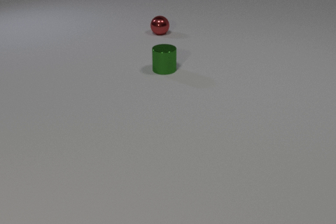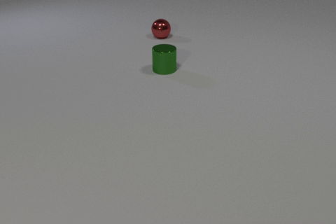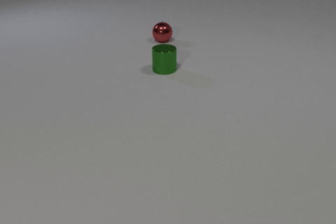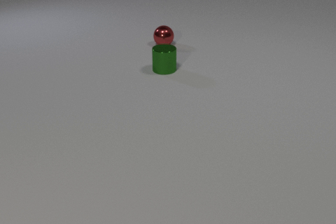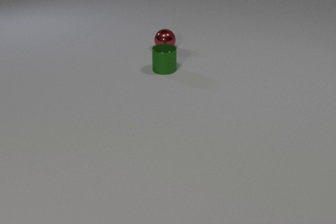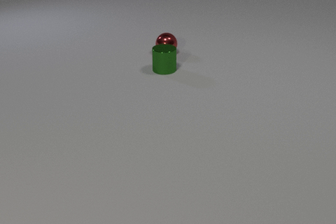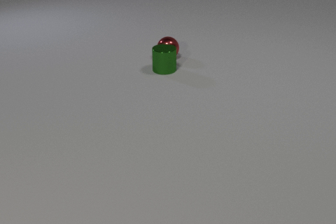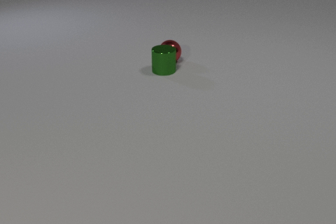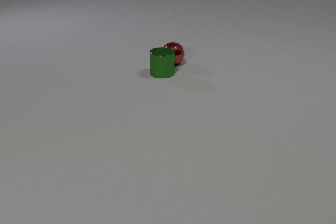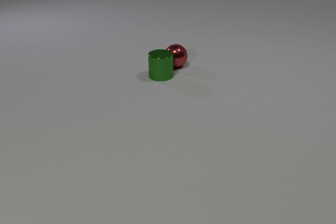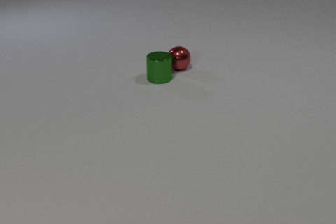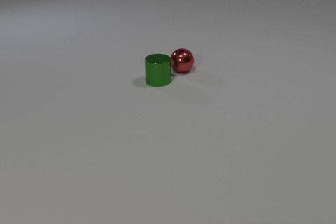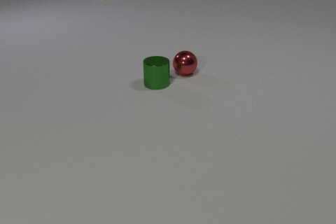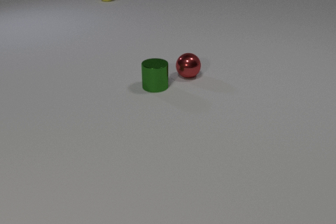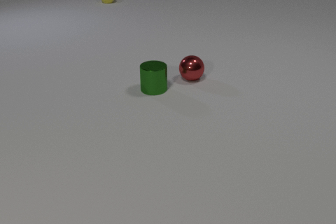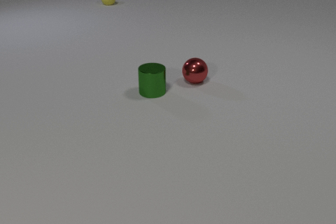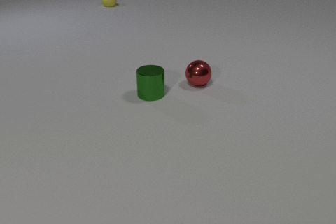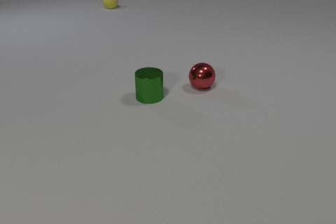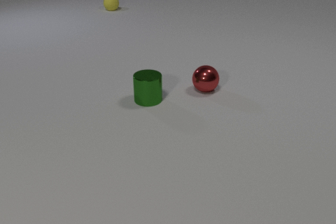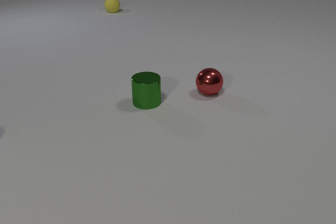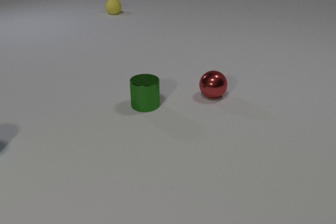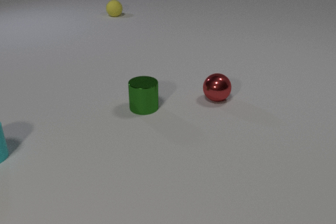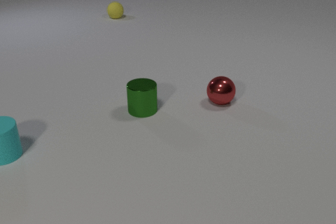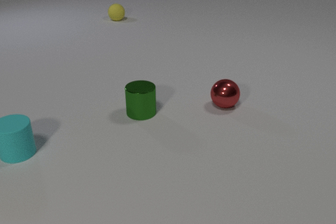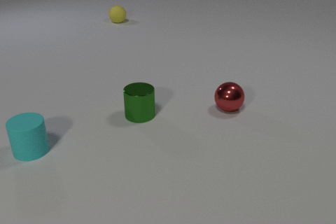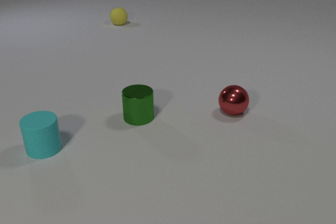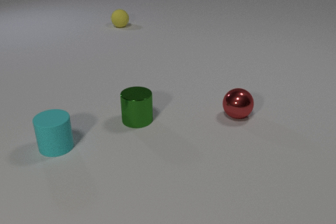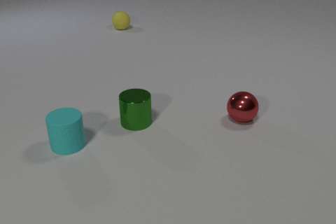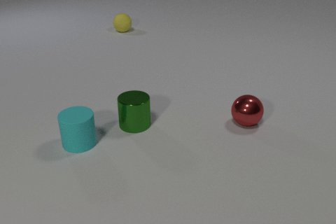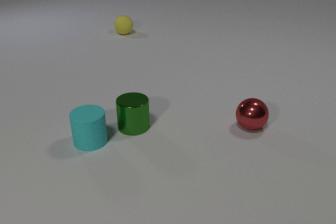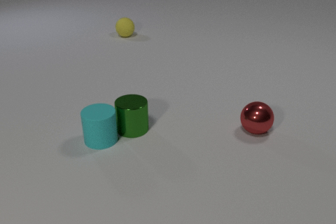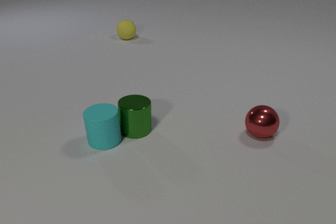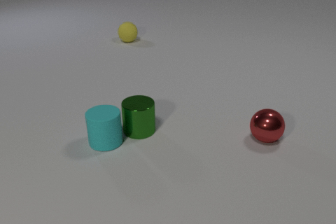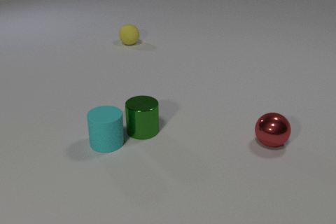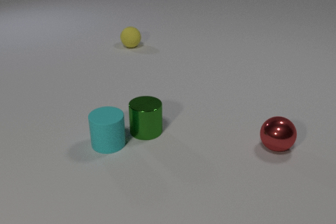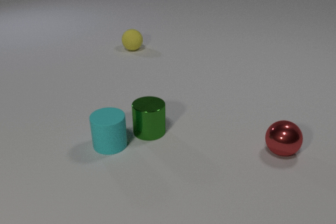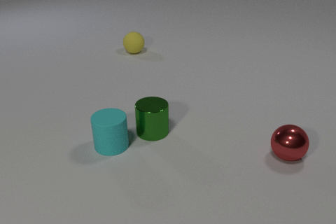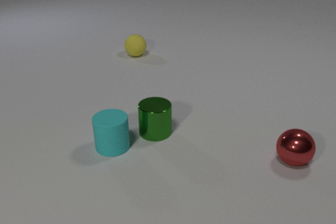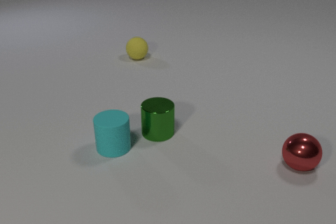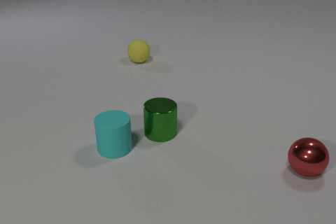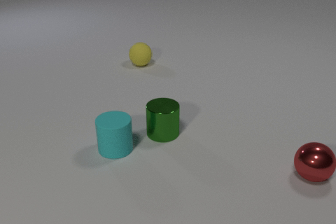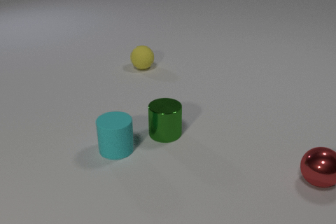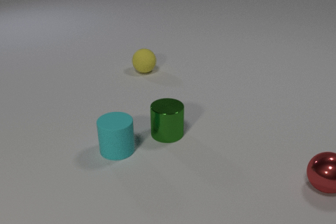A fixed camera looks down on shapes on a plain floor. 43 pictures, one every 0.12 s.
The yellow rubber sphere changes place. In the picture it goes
toward the camera.
The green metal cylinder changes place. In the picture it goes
toward the camera.
0.00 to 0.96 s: The red metal sphere rolls toward the camera. The green metal cylinder slides toward the camera. The red metal sphere and the green metal cylinder collide.
0.96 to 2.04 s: The red metal sphere rolls toward the camera and to the right. The green metal cylinder slides toward the camera. The yellow rubber sphere comes in at the top edge, rolls toward the camera.
2.04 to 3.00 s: The red metal sphere rolls toward the camera and to the right. The green metal cylinder slides toward the camera. The cyan rubber cylinder comes in at the left edge, slides to the right. The yellow rubber sphere rolls toward the camera.
3.00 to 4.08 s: The red metal sphere rolls toward the camera and to the right. The green metal cylinder slides toward the camera. The cyan rubber cylinder slides to the right. The yellow rubber sphere rolls toward the camera. The green metal cylinder and the cyan rubber cylinder collide.
4.08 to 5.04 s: The red metal sphere rolls to the right and toward the camera. The green metal cylinder slides to the right. The cyan rubber cylinder slides toward the camera and to the right. The yellow rubber sphere rolls toward the camera.
How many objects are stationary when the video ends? 0.
What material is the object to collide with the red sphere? metal.
What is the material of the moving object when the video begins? metal.
